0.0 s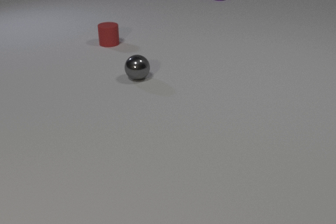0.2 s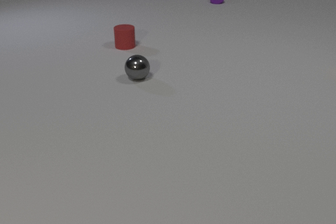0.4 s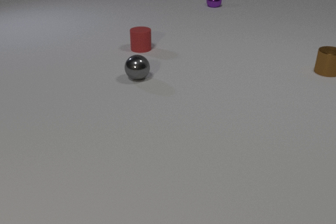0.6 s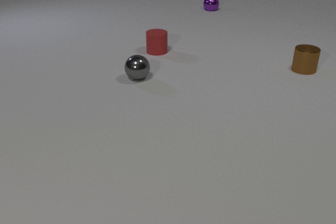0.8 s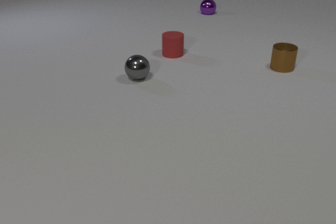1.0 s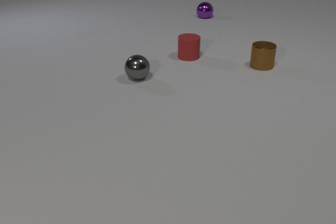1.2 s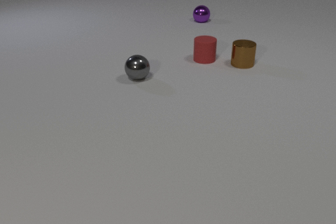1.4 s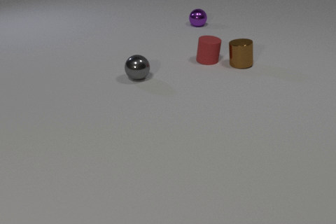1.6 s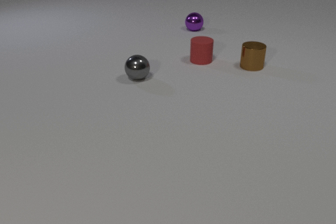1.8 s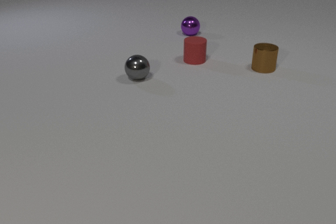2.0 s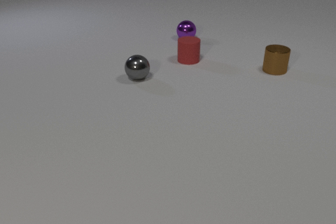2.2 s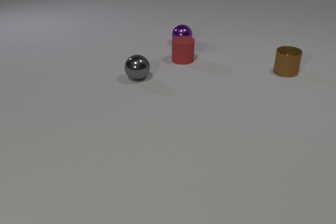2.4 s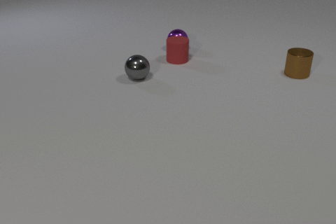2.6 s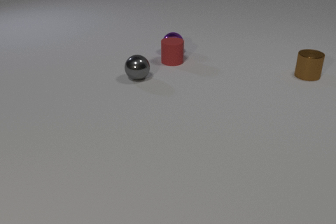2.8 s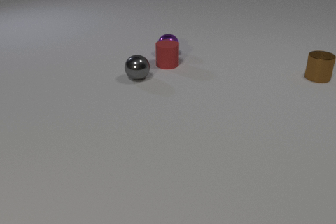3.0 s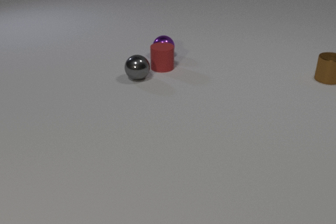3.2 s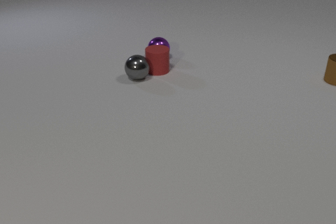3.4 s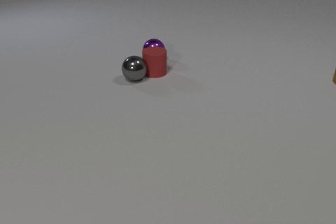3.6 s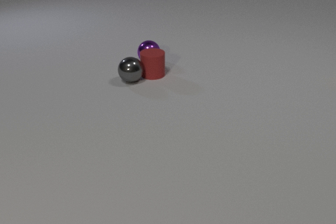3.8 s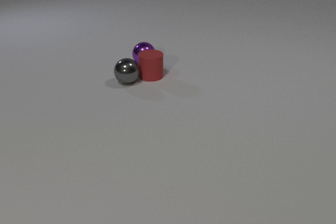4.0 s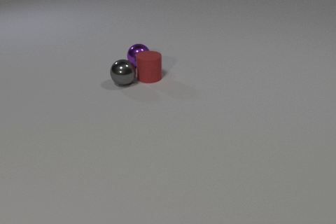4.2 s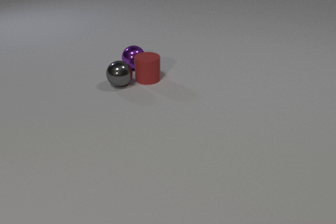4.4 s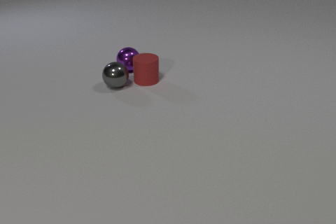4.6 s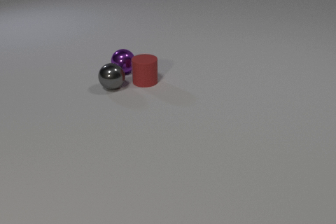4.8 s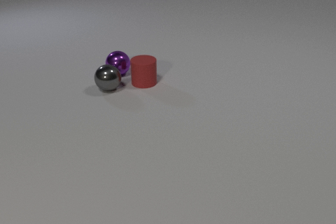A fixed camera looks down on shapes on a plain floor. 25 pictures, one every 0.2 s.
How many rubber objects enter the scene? 0.
What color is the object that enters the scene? brown.
Are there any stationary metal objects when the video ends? no.
0.0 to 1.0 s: The brown metal cylinder comes in at the right edge, slides to the left. The red rubber cylinder slides to the right and toward the camera. The purple metal sphere rolls toward the camera.
1.0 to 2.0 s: The brown metal cylinder slides to the right and toward the camera. The red rubber cylinder slides toward the camera. The purple metal sphere rolls toward the camera. The brown metal cylinder and the red rubber cylinder collide.
2.0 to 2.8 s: The brown metal cylinder slides to the right. The red rubber cylinder slides to the left and toward the camera. The purple metal sphere rolls toward the camera. The red rubber cylinder and the purple metal sphere collide.
2.8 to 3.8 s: The brown metal cylinder slides to the right, leaves at the right edge. The red rubber cylinder slides toward the camera and to the left. The purple metal sphere rolls toward the camera and to the left. The gray metal sphere rolls to the left and toward the camera. The red rubber cylinder and the gray metal sphere collide.
3.8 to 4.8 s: The red rubber cylinder slides toward the camera and to the left. The purple metal sphere rolls to the left and toward the camera. The gray metal sphere rolls to the left and toward the camera.
